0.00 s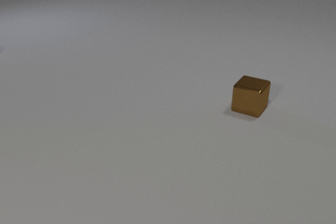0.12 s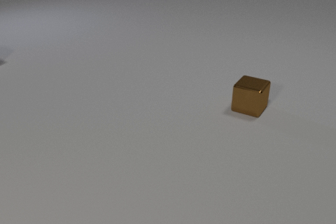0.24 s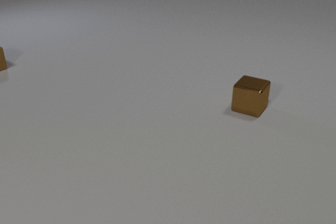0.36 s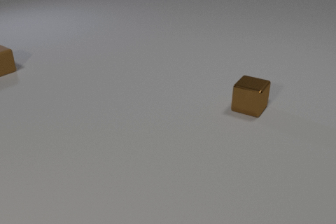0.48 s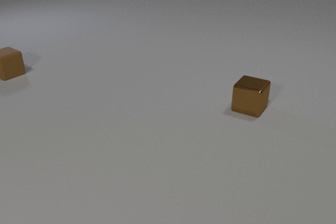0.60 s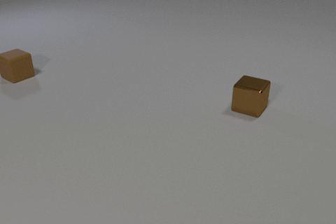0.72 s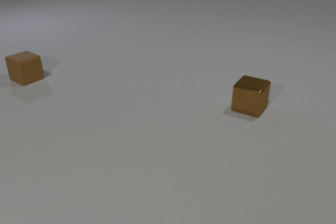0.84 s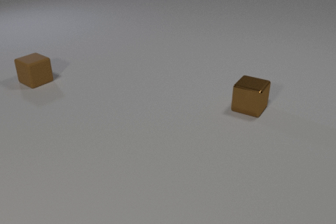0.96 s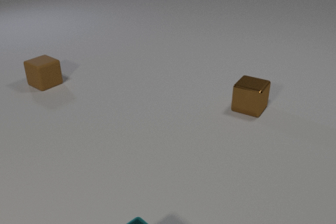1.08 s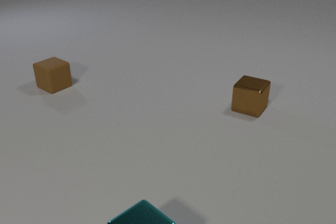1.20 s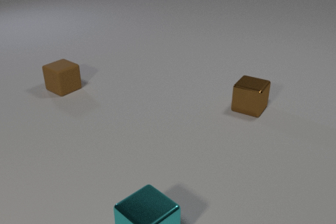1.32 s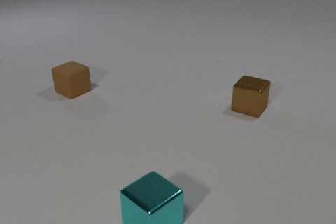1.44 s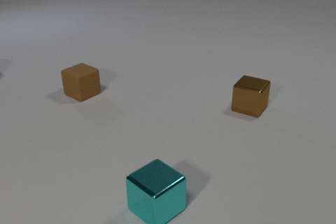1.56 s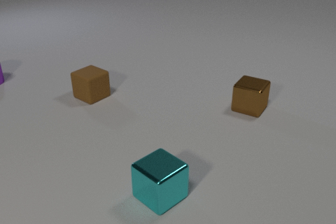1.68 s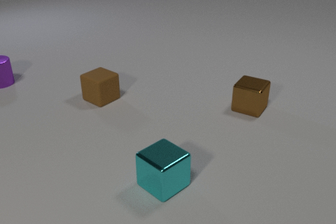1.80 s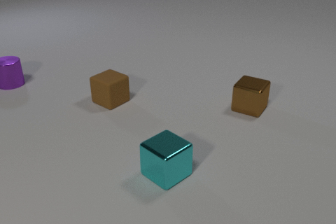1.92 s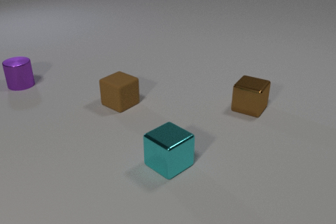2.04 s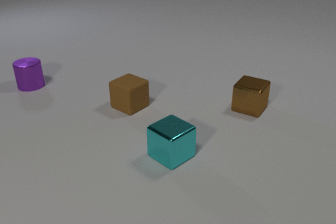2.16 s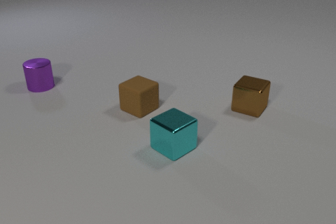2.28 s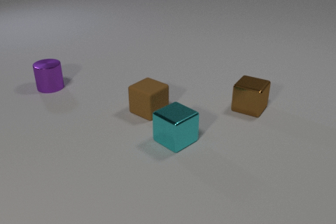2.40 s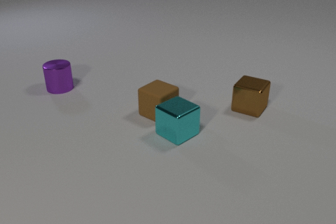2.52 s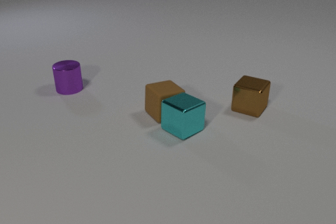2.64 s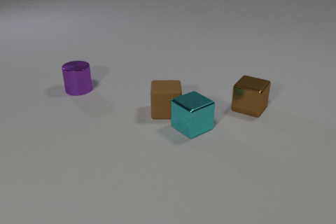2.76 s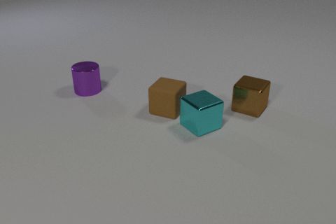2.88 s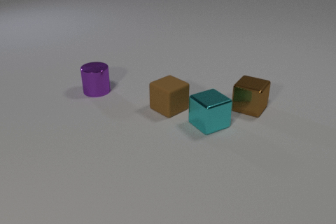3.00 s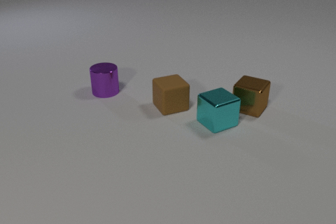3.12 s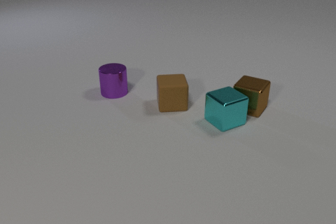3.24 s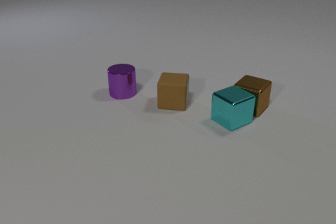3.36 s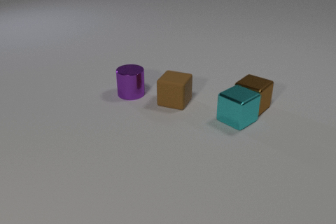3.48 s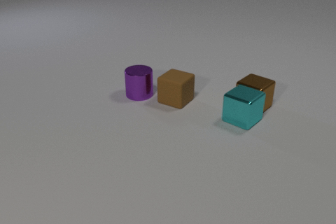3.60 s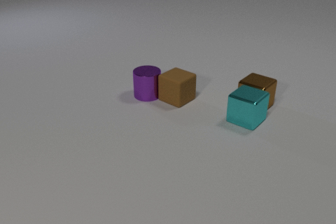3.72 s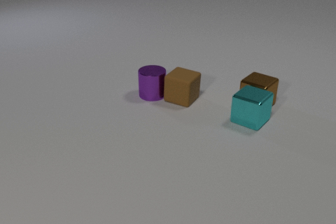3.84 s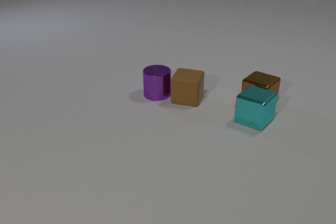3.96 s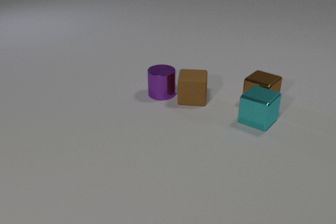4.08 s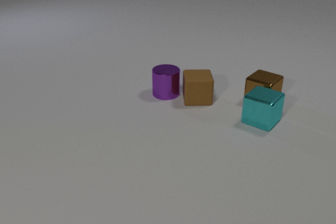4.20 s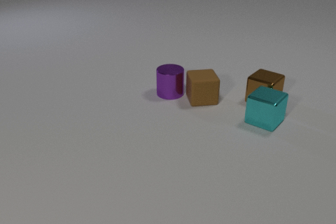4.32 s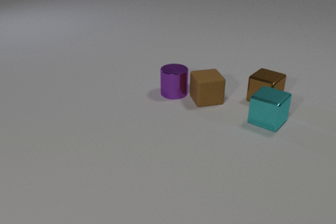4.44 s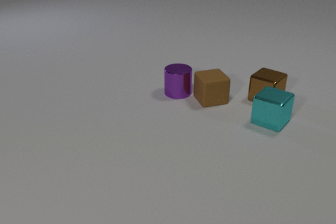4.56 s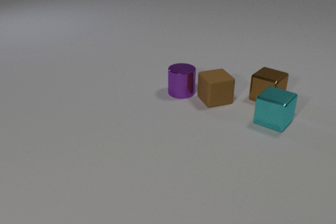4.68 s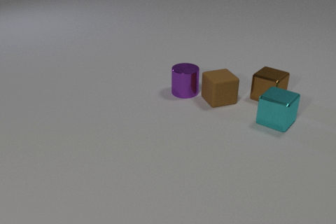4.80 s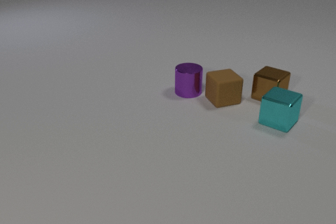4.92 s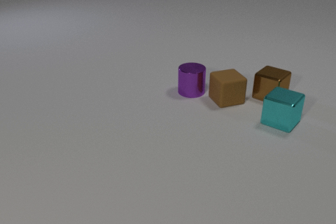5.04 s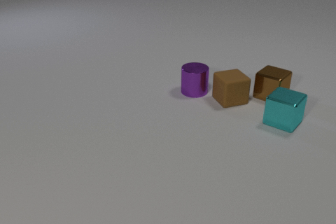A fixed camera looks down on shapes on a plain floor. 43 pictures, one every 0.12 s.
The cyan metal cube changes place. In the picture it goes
away from the camera.
The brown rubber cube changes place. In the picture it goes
to the right.
0.00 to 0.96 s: The brown rubber cube comes in at the left edge, slides toward the camera and to the right. The cyan metal cube comes in at the bottom edge.
0.96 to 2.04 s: The brown rubber cube slides to the right and toward the camera. The cyan metal cube slides away from the camera. The purple metal cylinder comes in at the left edge, slides to the right and toward the camera.
2.04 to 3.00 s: The brown rubber cube slides to the right, spins so that its near face slides to the left, clockwise seen from above. The cyan metal cube slides away from the camera and to the right. The purple metal cylinder slides to the right and toward the camera. The brown rubber cube and the cyan metal cube collide.
3.00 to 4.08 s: The brown rubber cube slides to the right and away from the camera, spins so that its near face slides to the left, clockwise seen from above. The cyan metal cube slides to the right, spins counterclockwise seen from above by about 15 degrees, its near face sliding to the right. The purple metal cylinder slides to the right. The brown metal cube slides away from the camera and to the right. The cyan metal cube and the brown metal cube collide. The brown rubber cube and the purple metal cylinder collide.
4.08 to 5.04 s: The brown rubber cube slides to the right. The cyan metal cube slides to the right. The purple metal cylinder slides to the right. The brown metal cube slides away from the camera and to the right.
What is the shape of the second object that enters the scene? cube.
How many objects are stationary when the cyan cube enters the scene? 1.
What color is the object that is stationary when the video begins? brown.
